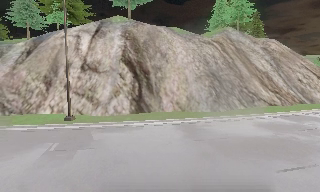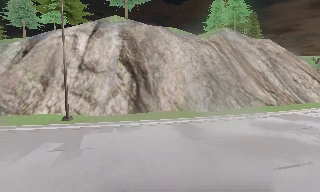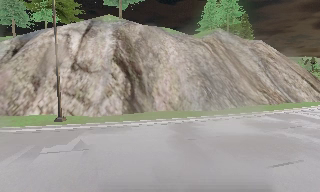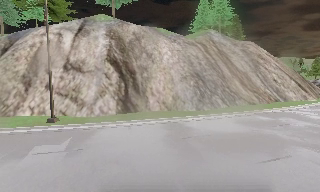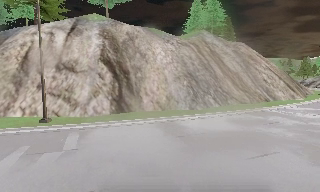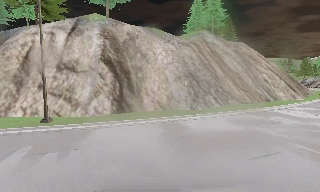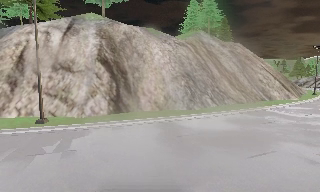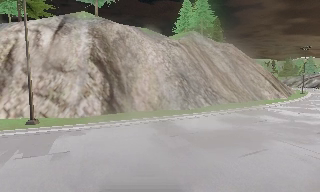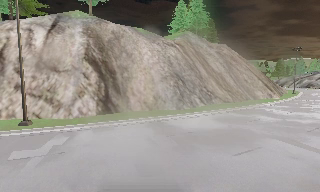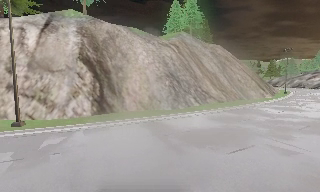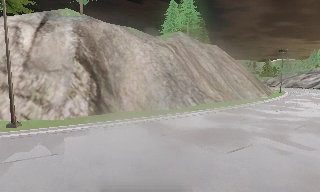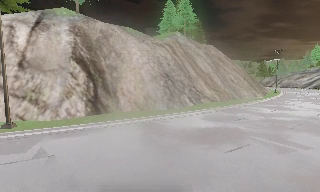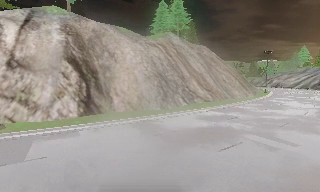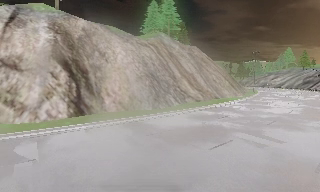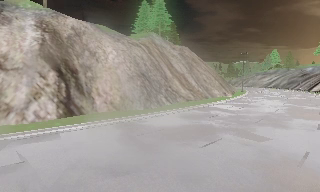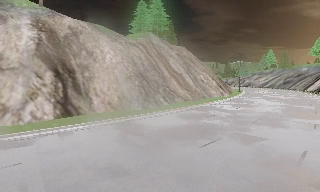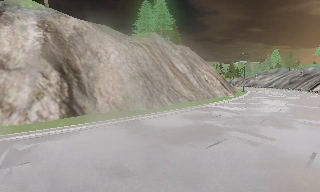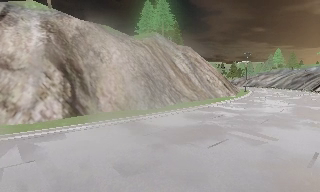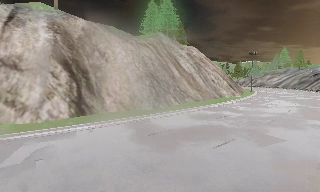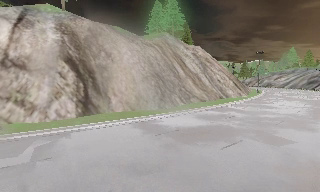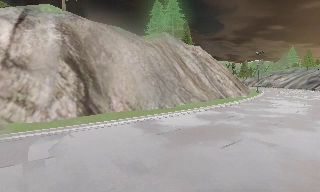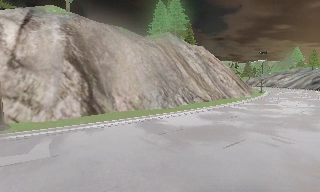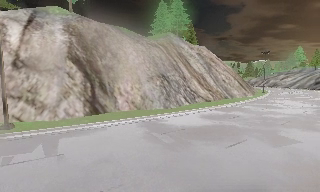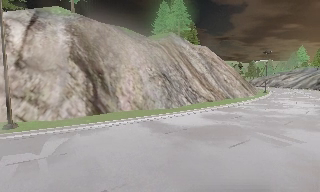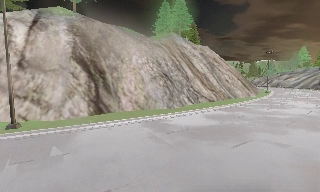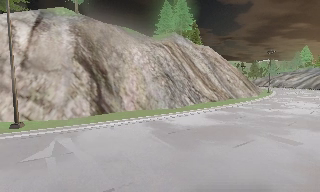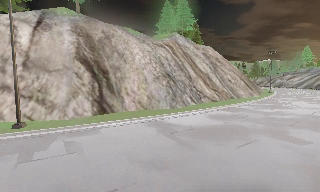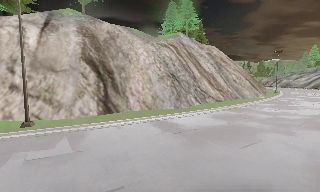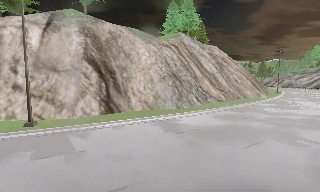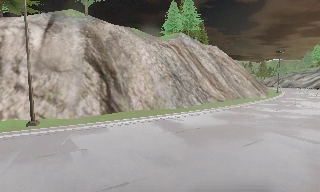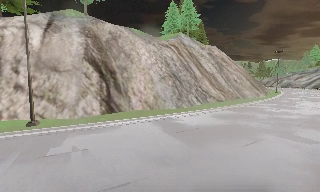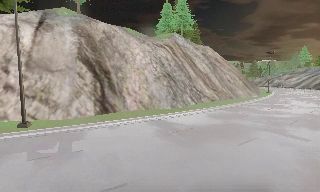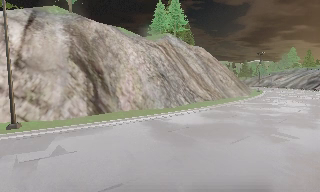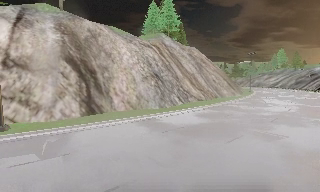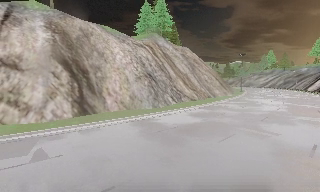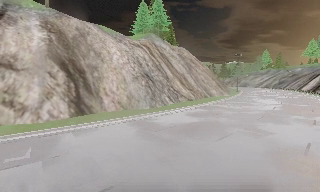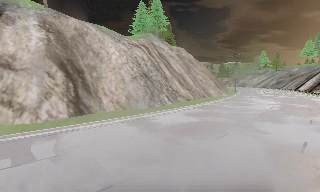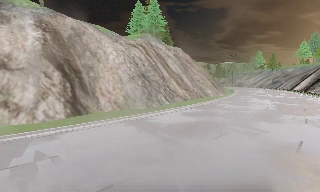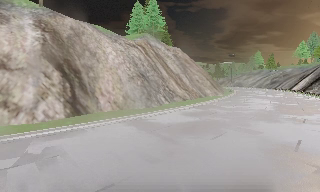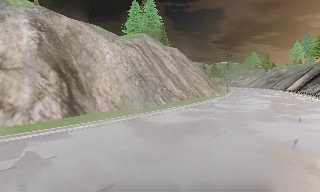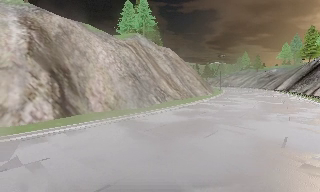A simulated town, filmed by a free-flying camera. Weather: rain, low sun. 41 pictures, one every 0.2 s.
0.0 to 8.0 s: The camera pans to its right, which is clockwise from overhead, by about 35 degrees. It travels to its left and backward, about 3 m.
The film runs backward here.
